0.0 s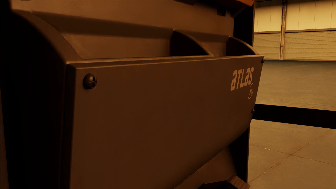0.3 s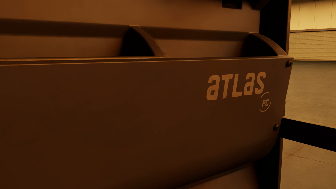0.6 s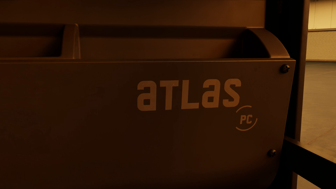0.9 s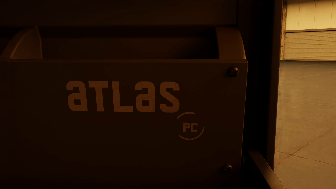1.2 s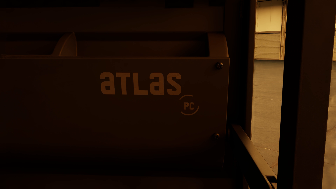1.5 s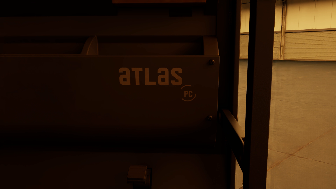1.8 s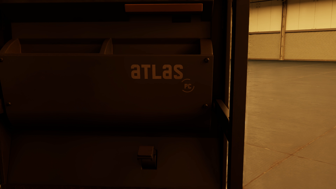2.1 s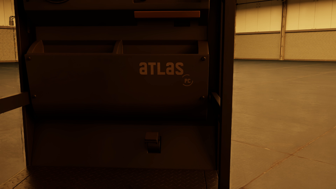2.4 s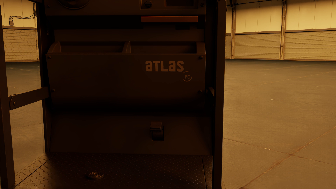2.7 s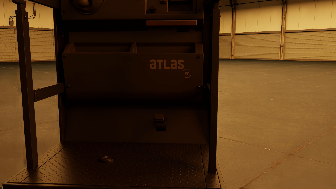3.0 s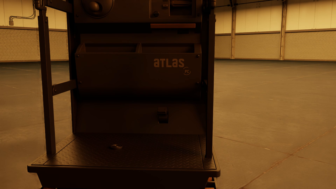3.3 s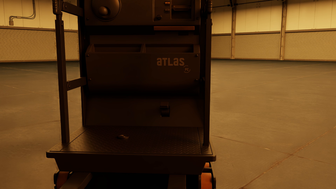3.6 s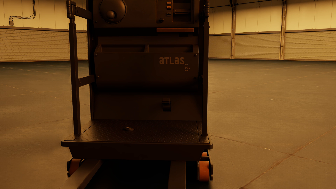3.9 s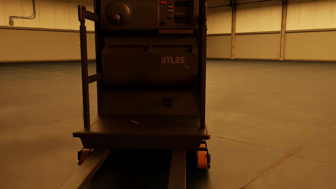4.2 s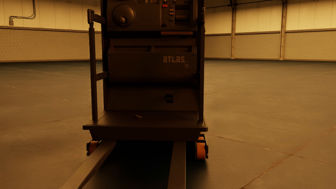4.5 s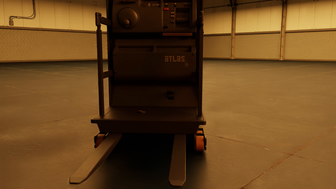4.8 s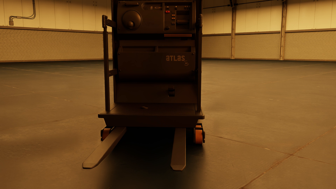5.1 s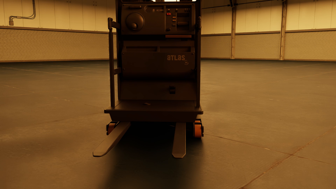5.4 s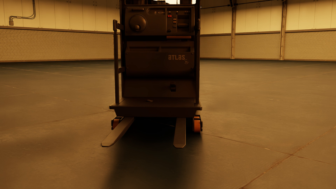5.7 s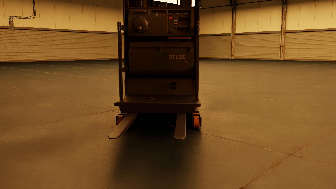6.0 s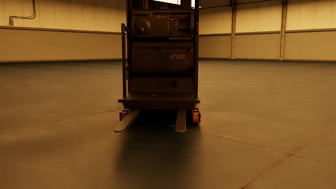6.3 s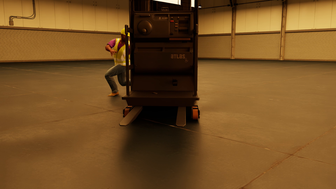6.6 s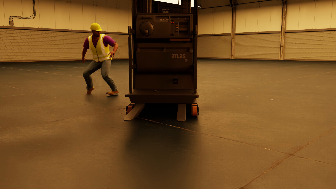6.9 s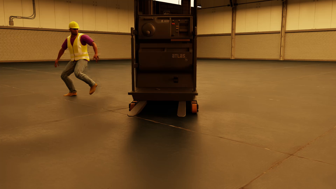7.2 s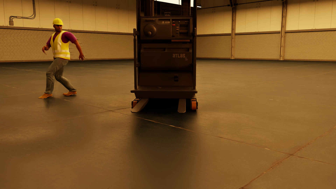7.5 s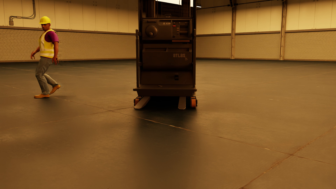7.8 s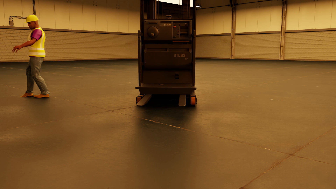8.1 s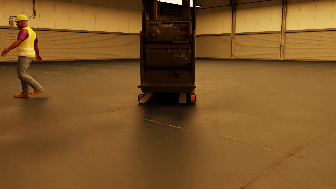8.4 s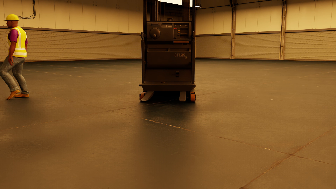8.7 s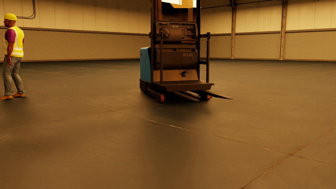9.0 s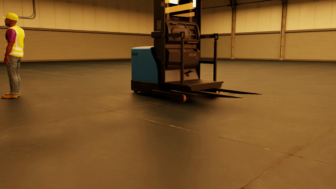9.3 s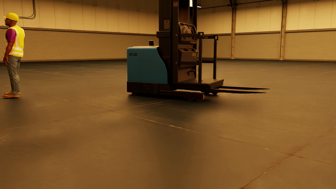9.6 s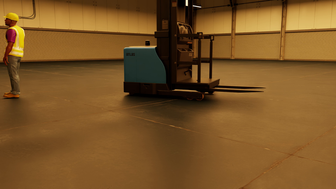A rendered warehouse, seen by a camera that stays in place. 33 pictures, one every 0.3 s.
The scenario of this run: Near miss between a forklift and a person.
